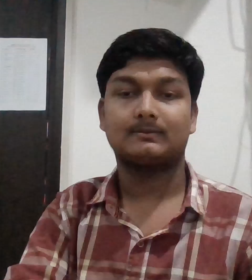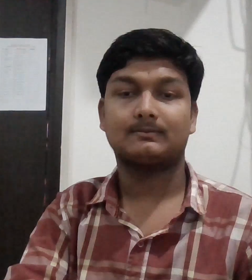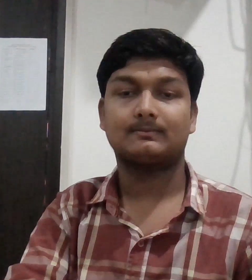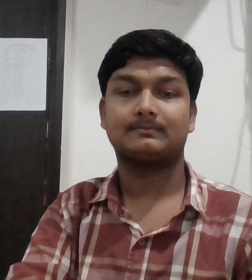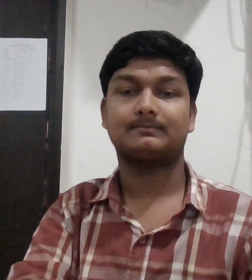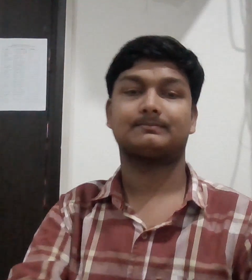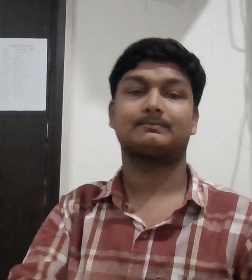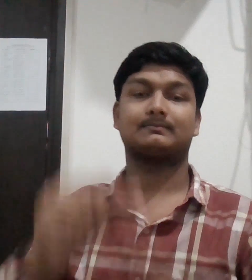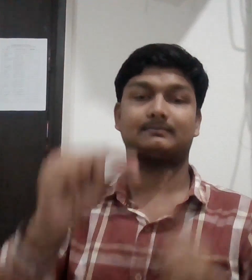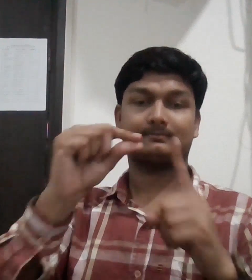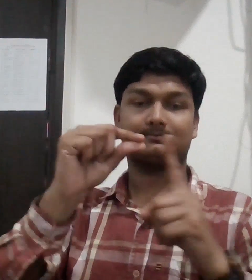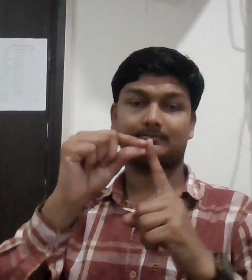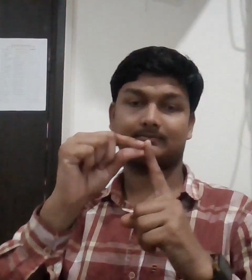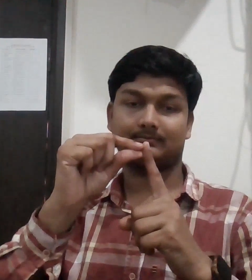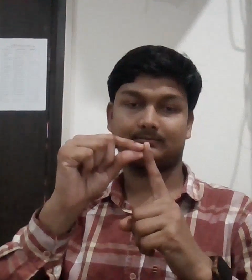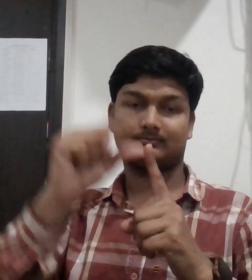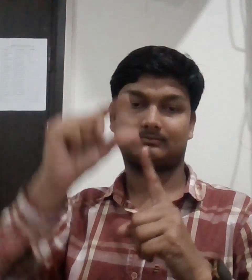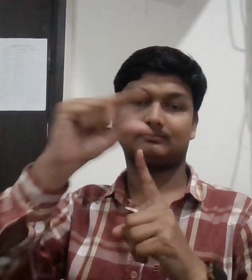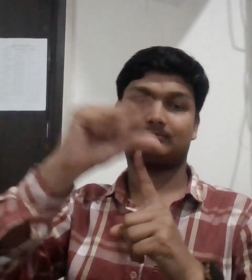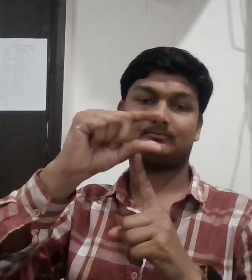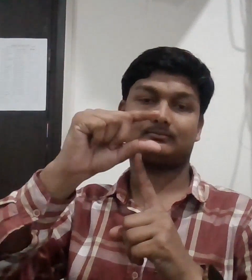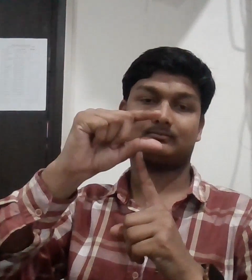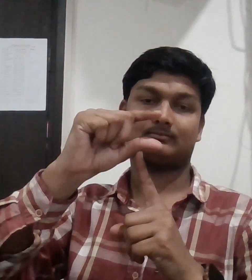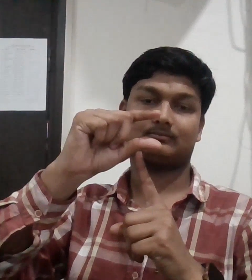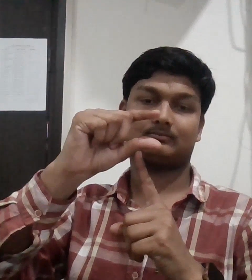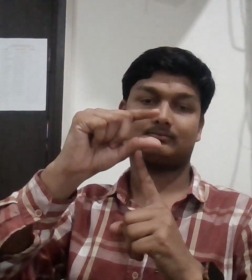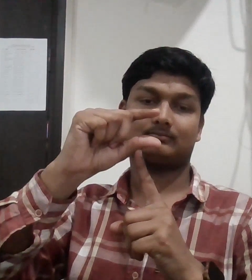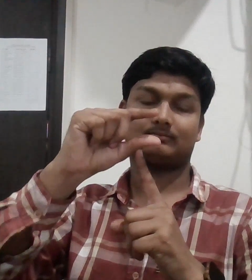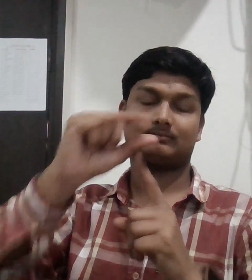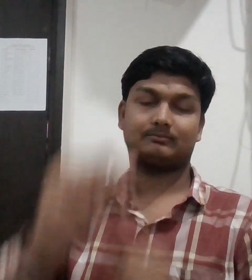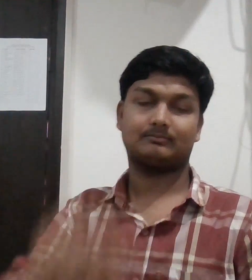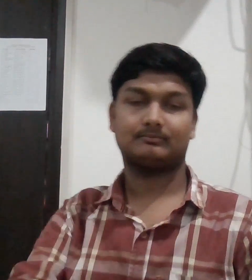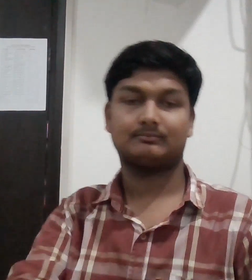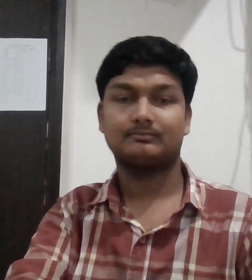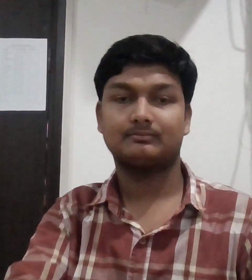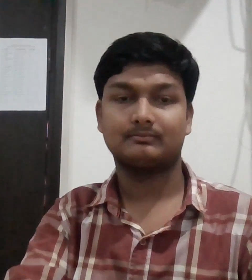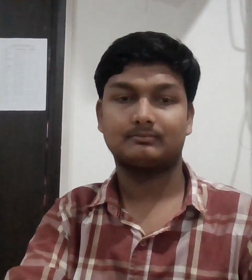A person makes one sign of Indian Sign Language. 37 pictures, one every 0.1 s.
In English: pamphylia
